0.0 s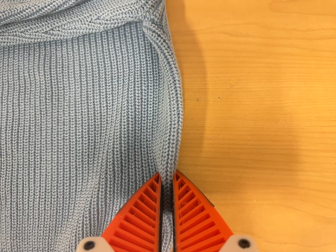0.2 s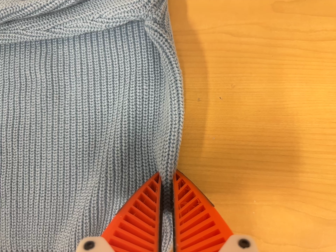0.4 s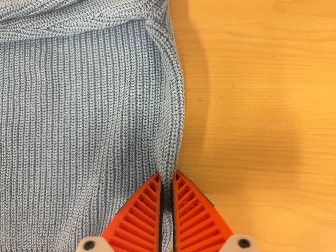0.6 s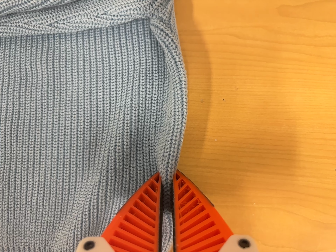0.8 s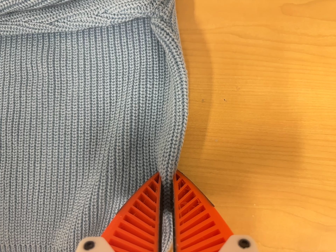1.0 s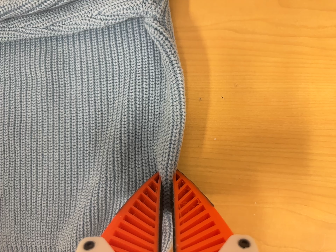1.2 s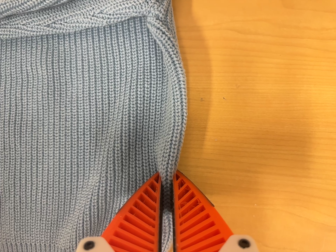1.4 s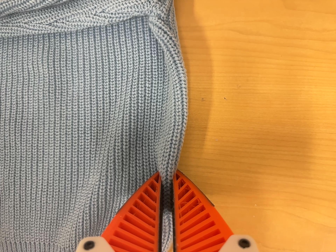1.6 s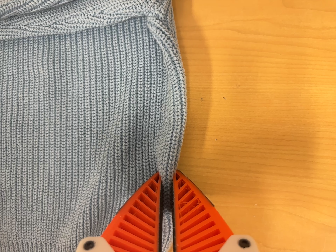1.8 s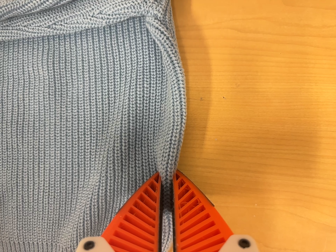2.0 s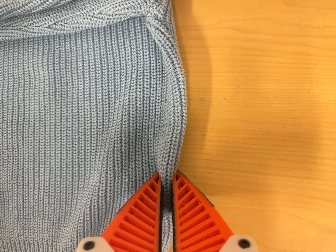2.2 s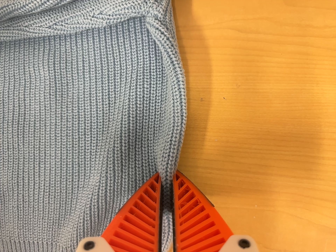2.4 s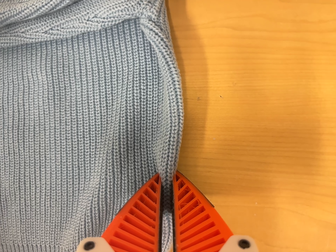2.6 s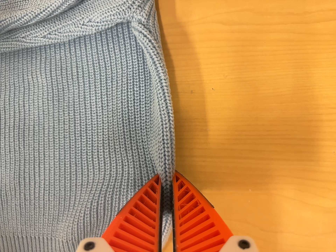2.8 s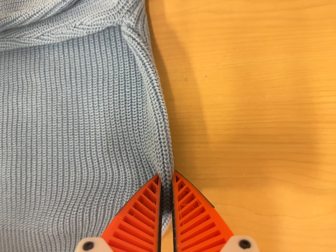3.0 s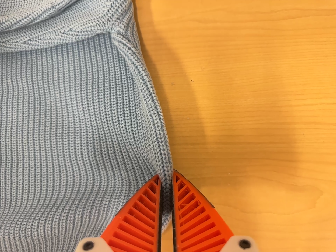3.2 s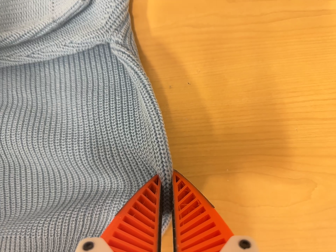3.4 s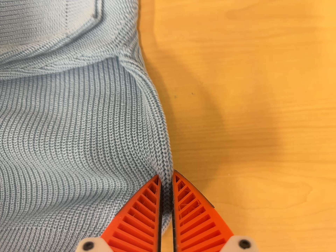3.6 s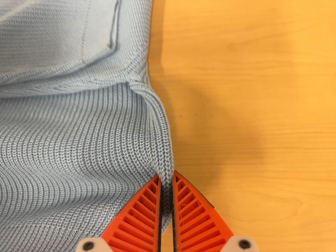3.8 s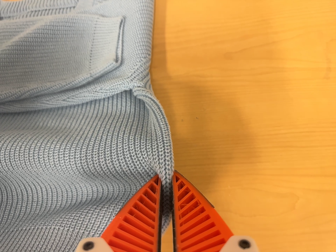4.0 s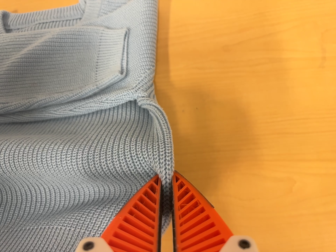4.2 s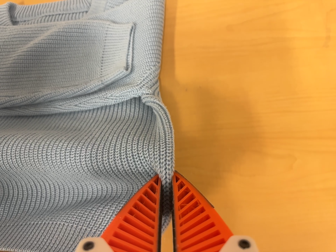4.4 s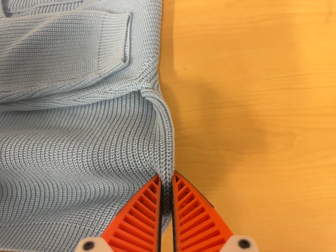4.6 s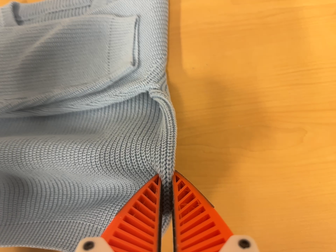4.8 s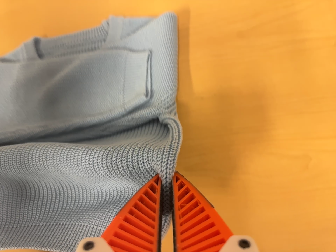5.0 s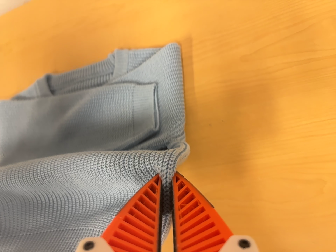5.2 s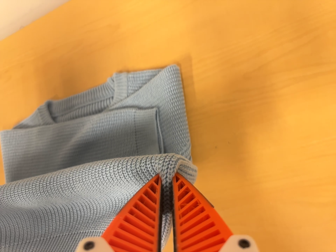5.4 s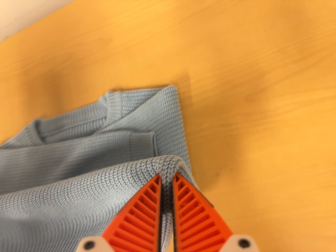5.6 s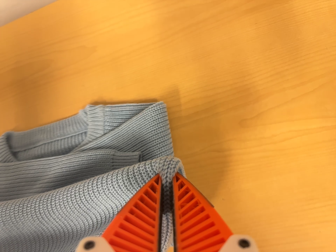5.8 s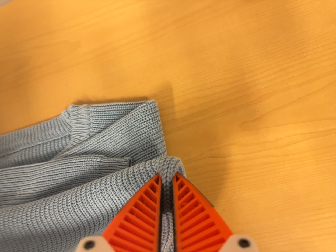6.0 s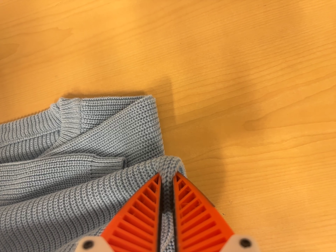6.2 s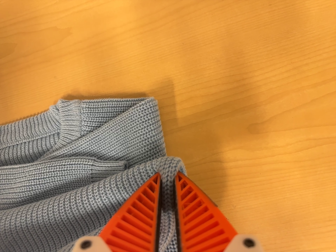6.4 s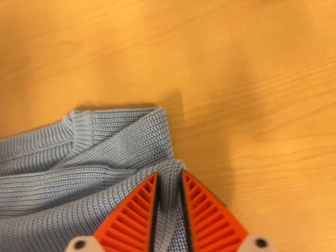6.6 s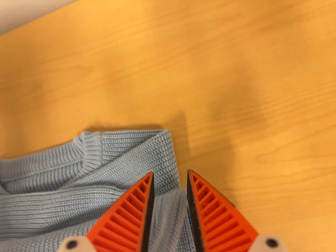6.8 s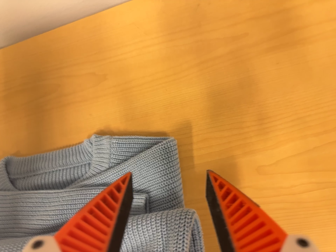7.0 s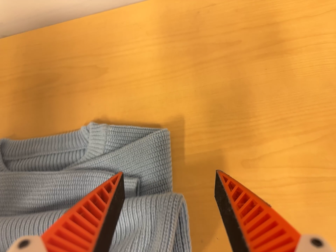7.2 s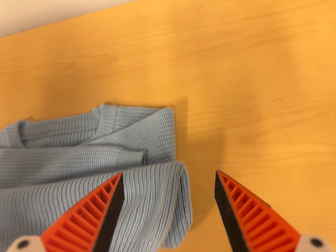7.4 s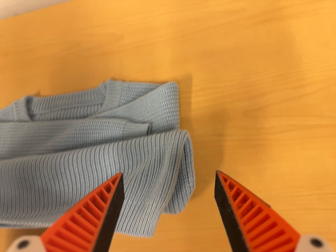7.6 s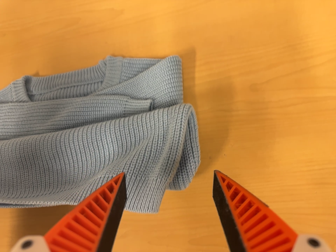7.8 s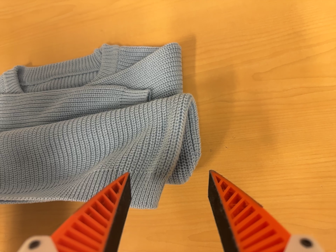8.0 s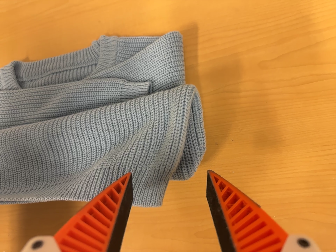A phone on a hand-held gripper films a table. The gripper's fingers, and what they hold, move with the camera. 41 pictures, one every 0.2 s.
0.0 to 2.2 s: The camera shifts only a little, or ends up much as it began.
2.2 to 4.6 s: The camera travels backward, about 14 cm, so what stands in front gets smaller. Its aim tips toward the top of its view by about 10 degrees. It rolls about its line of sight by about 10 degrees, and the scene rotates counterclockwise.
4.6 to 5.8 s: The camera travels toward the top of its view and forward, about 24 cm, so close, fixed things drift downward. It rolls about its line of sight by about 10 degrees, and the scene rotates counterclockwise.
5.8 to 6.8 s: The camera shifts only a little, or ends up much as it began.
6.8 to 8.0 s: The camera travels toward the bottom of its view, about 12 cm, so close, fixed things drift upward.
The film runs forward here.
